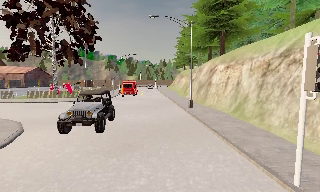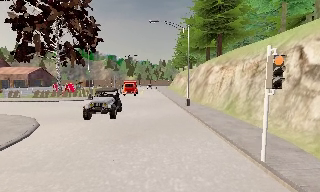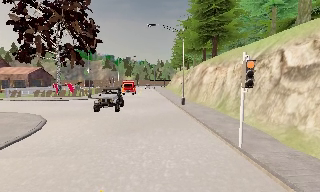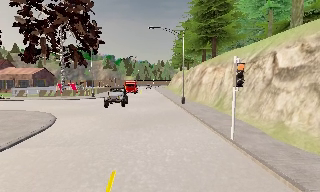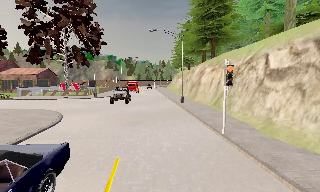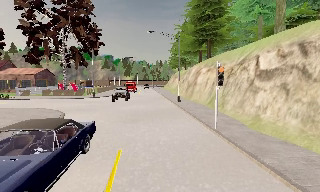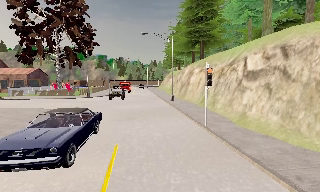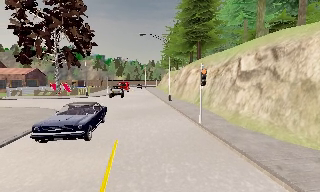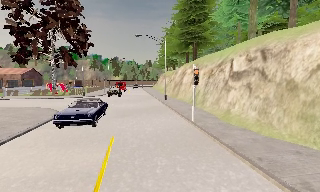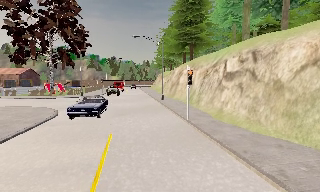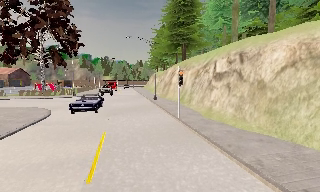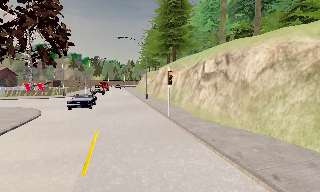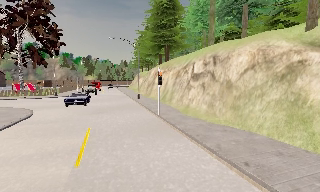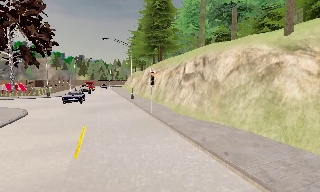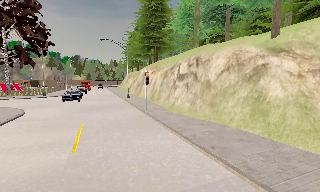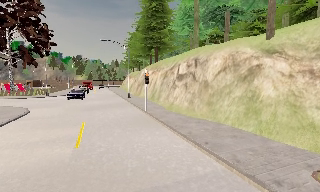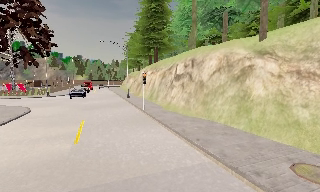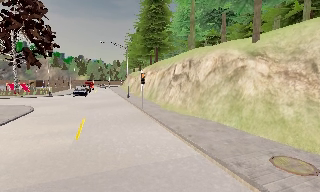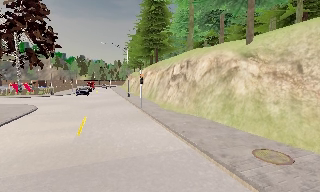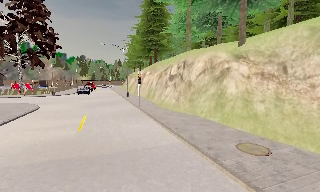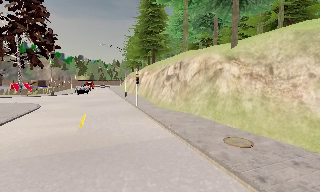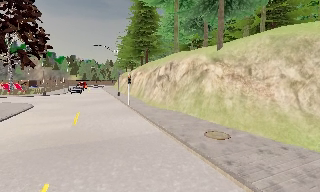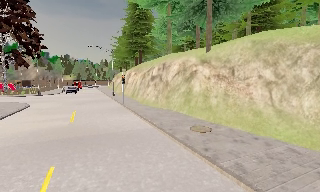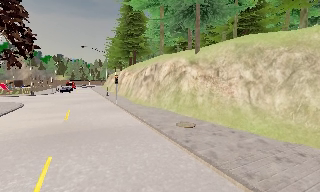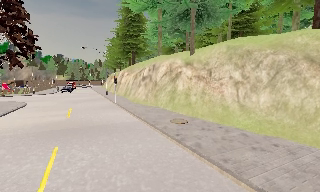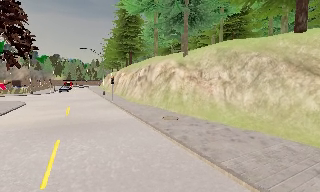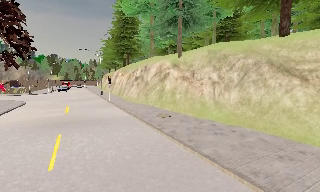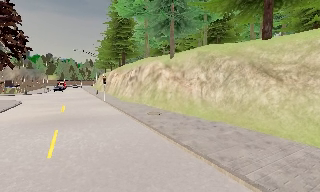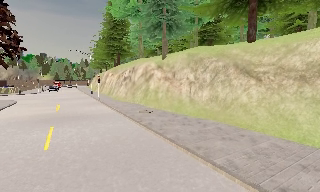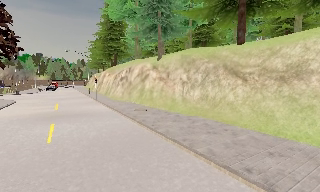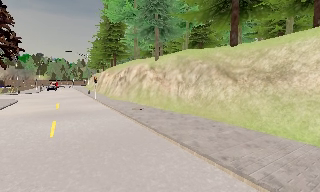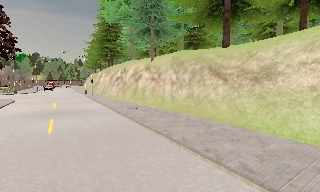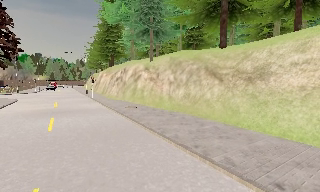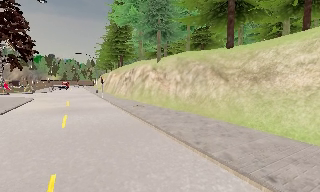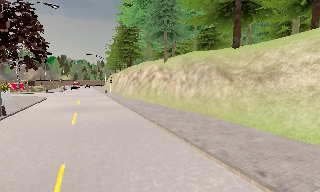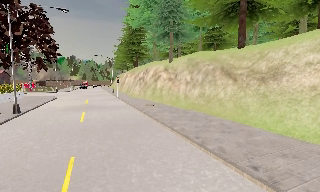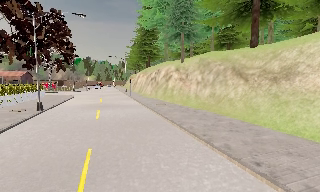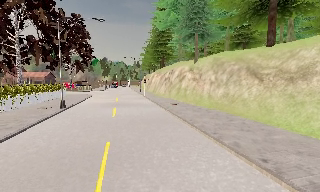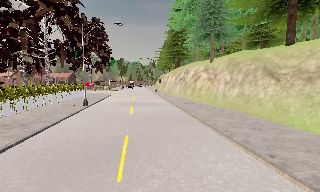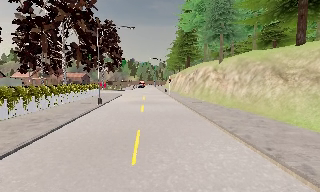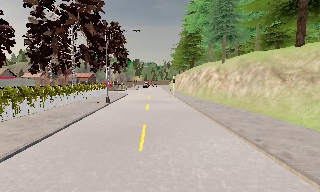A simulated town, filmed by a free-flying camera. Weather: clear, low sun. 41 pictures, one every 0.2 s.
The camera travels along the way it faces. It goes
backward.
0.0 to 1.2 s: The camera travels backward, about 4.5 m, so what stands in front gets smaller. It loses speed.
1.2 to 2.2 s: The camera travels backward, about 2 m, so what stands in front gets smaller.
2.2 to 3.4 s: The camera travels backward and to its right, about 3 m, so what stands in front gets smaller.
3.4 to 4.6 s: The camera travels backward, about 4 m, so what stands in front gets smaller.
4.6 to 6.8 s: The camera travels backward and to its right, about 7 m, so what stands in front gets smaller. It loses speed.
6.8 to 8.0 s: The camera pans to its left, which is counterclockwise from overhead, by about 25 degrees. It travels backward, about 3.5 m, so what stands in front gets smaller. It gains speed.
The film runs backward here.
